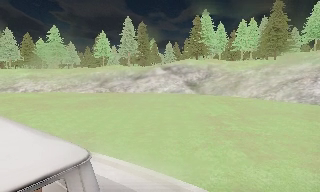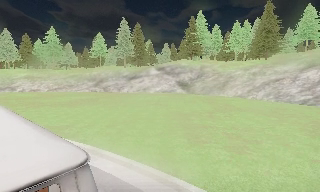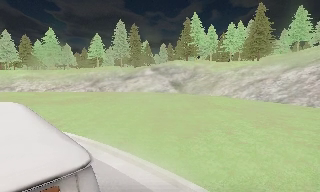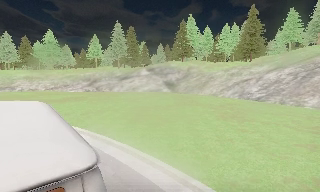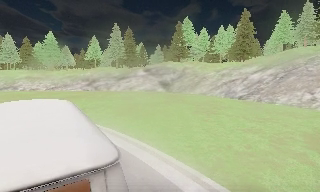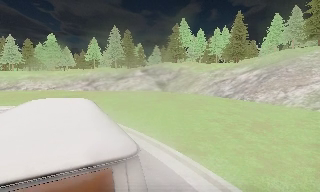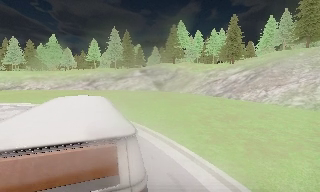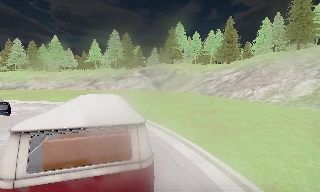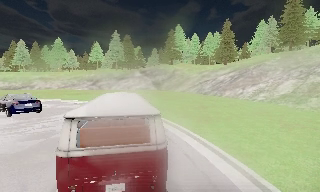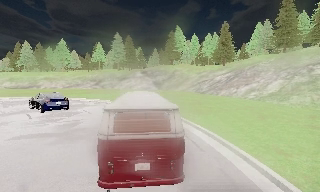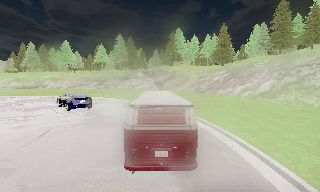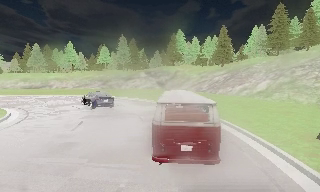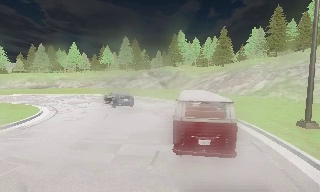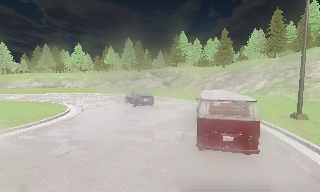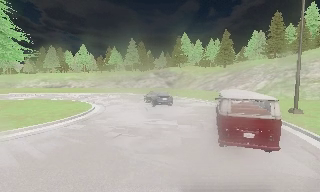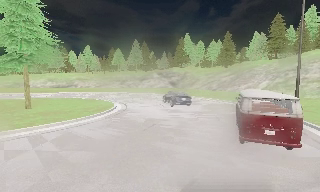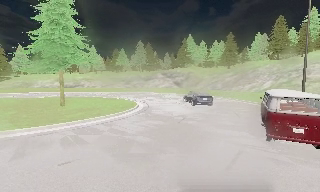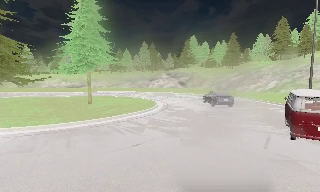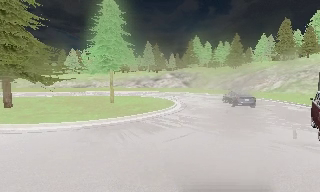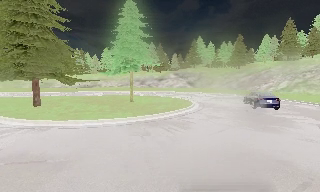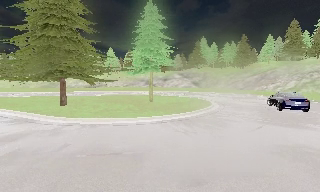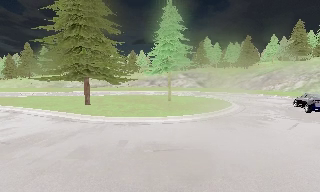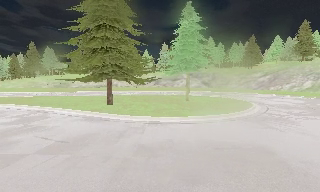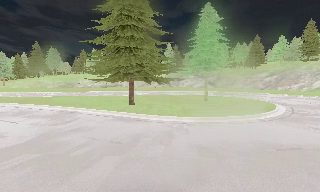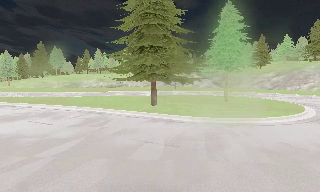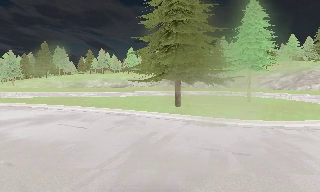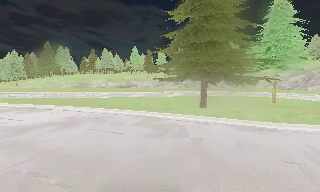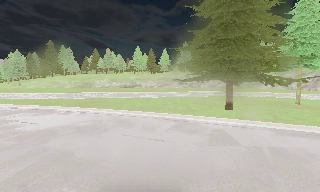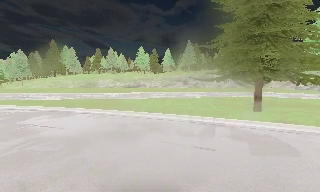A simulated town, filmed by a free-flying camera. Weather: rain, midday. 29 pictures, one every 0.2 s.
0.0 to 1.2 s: The camera travels backward and to its right, about 12 m, so what stands in front gets smaller.
1.2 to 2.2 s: The camera travels backward, about 10 m, so what stands in front gets smaller.
2.2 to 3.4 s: The camera travels backward and to its left, about 13 m, so what stands in front gets smaller.
3.4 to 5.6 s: The camera travels to its left, about 20 m, so close, fixed things drift to the right.
The film runs backward here.
